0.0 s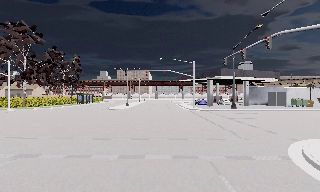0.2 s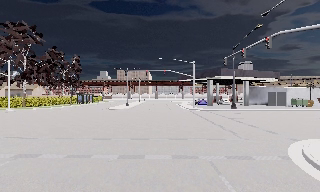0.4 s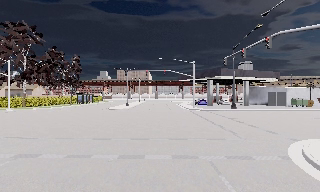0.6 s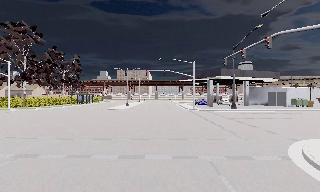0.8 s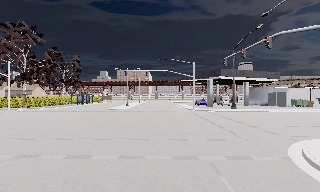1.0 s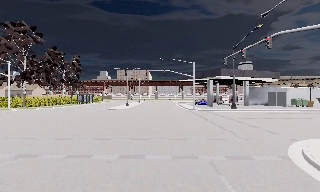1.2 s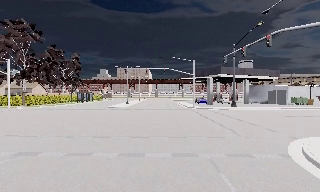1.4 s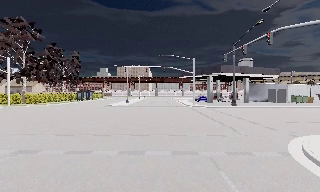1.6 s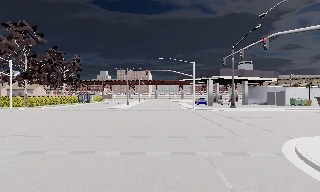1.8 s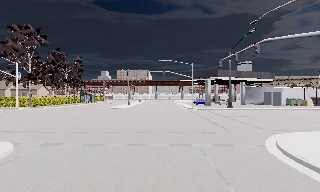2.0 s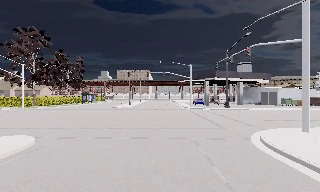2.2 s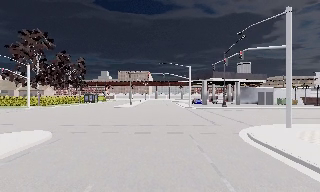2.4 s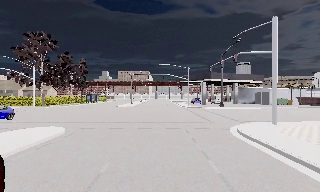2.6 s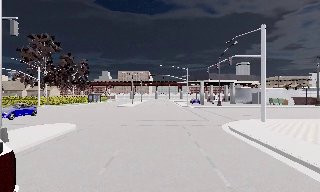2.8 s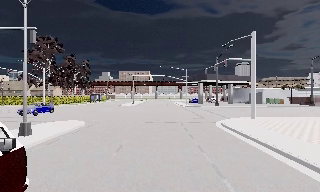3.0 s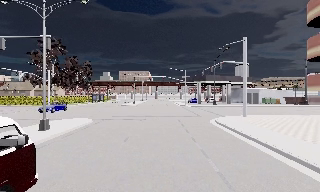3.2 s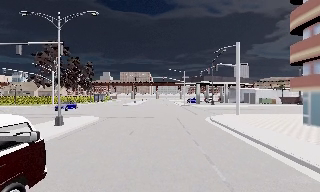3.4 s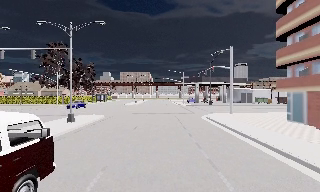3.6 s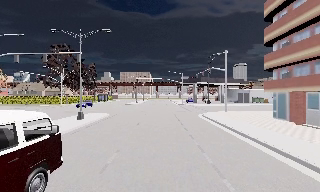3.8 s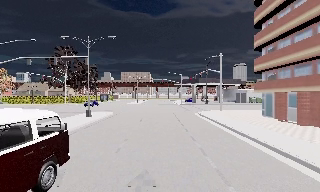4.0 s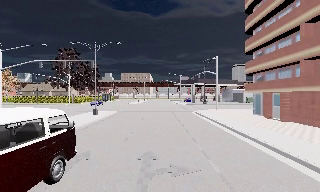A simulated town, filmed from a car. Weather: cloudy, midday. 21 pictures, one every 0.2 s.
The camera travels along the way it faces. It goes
backward.
0.0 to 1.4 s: The camera keeps its place and its aim.
1.4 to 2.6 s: The camera travels backward, about 6 m, so what stands in front gets smaller. It gains speed.
2.6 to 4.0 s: The camera travels backward, about 11 m, so what stands in front gets smaller.
The film runs backward here.
